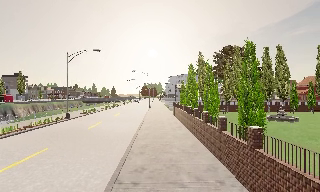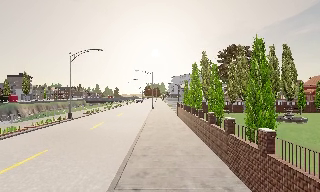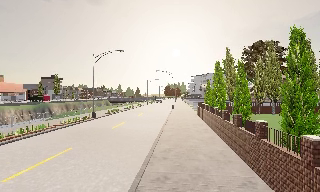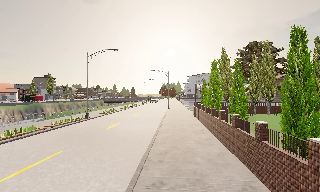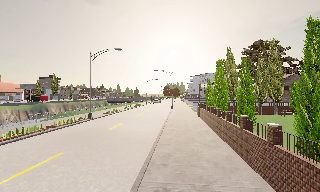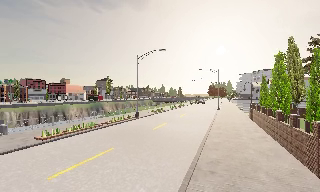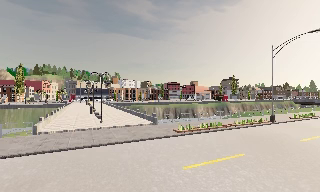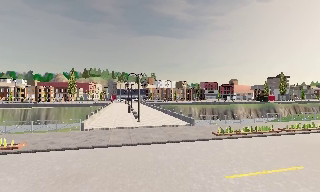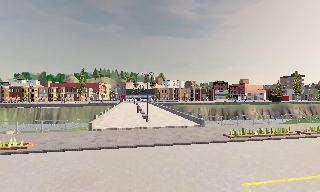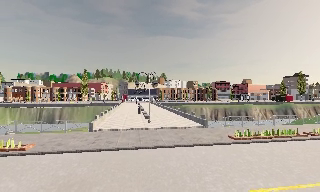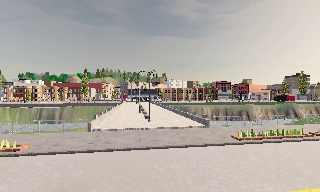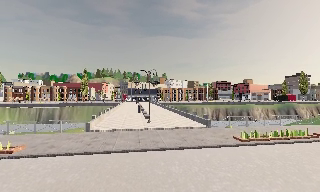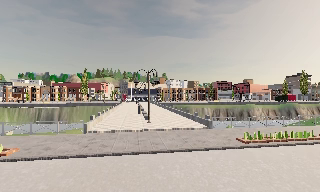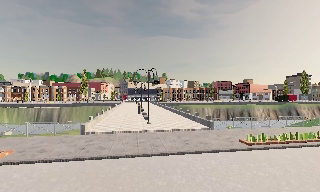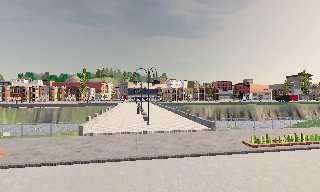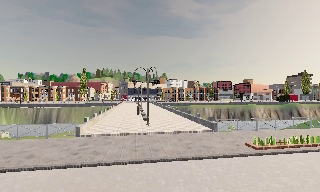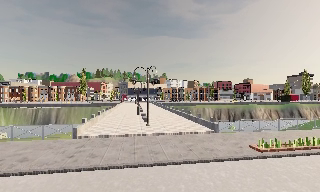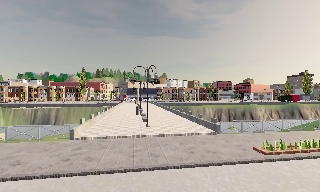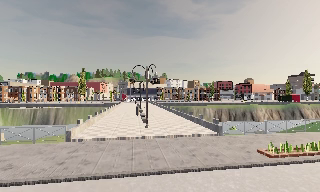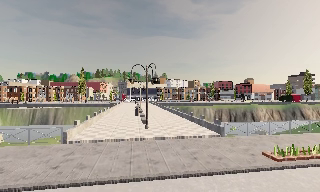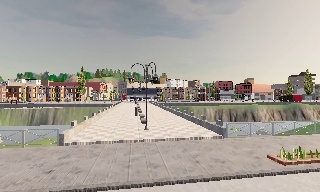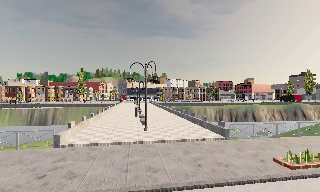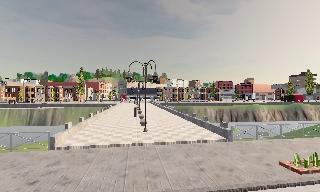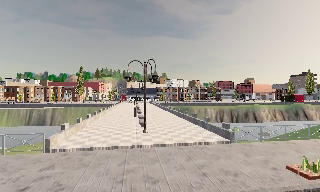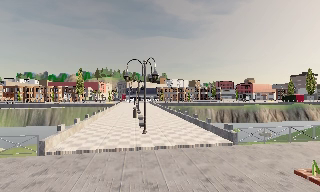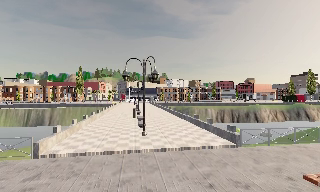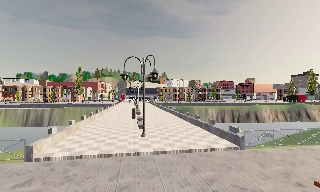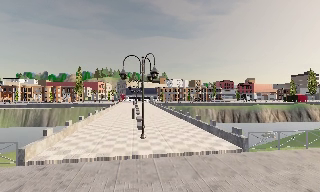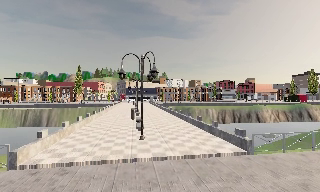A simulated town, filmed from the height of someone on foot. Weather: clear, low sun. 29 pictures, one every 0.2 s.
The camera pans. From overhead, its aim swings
counterclockwise.
The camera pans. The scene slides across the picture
to the right.
0.0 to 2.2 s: The camera swings to its left by about 85 degrees, and the scene slides to the right. It travels forward, about 3.5 m.
2.2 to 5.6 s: The camera travels forward, about 5 m, so what stands in front looms larger.
The film runs forward here.
